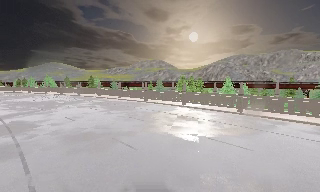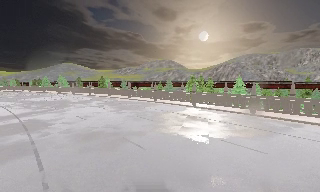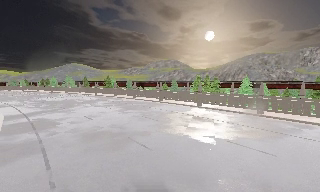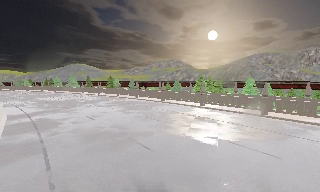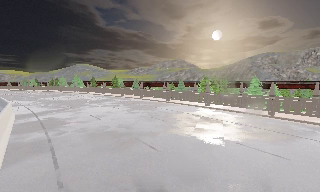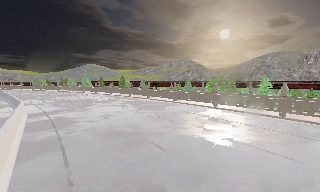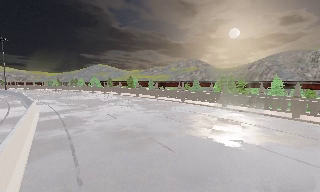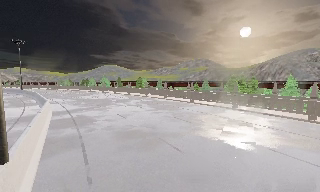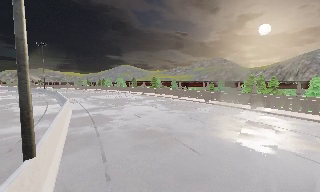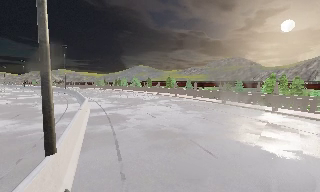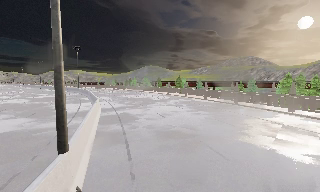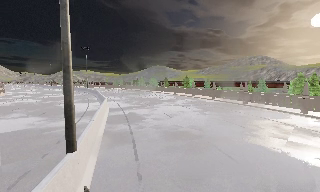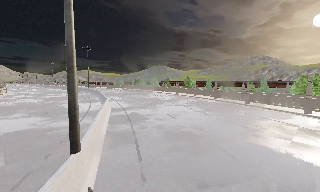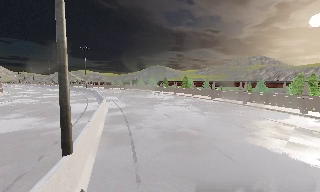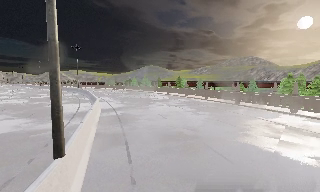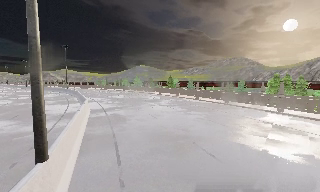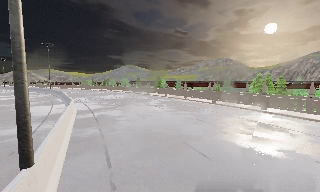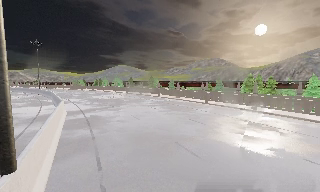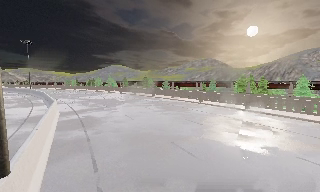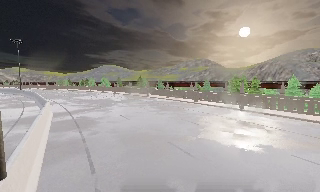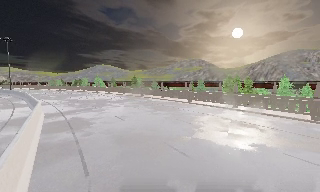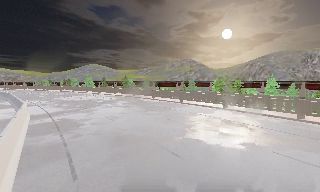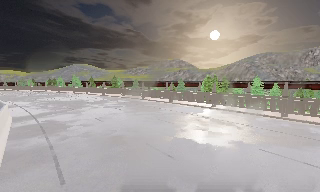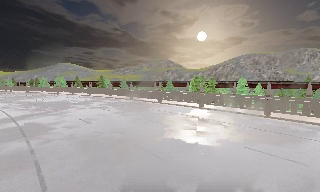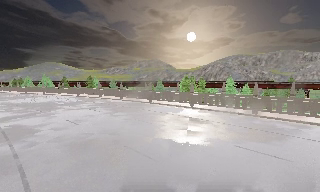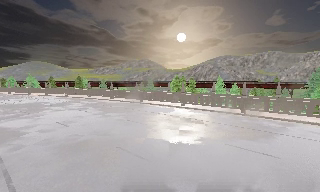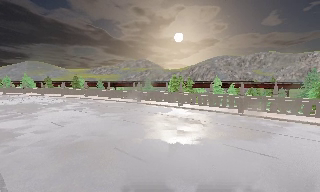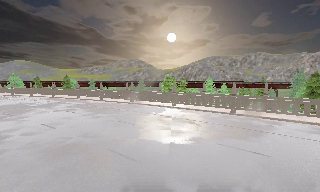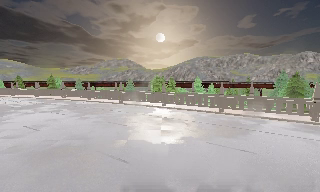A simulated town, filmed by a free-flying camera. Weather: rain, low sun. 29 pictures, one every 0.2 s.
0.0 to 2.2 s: The camera swings to its left by about 30 degrees, and the scene slides to the right. It travels forward, about 0.5 m.
2.2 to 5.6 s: The scene slides to the left, as the camera pans about 45 degrees to its right. It travels forward and to its left, about 1 m.
The film runs forward here.
